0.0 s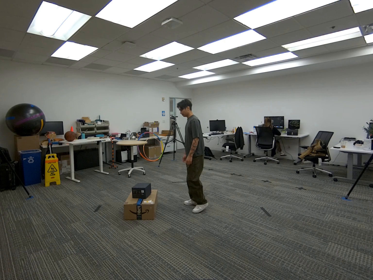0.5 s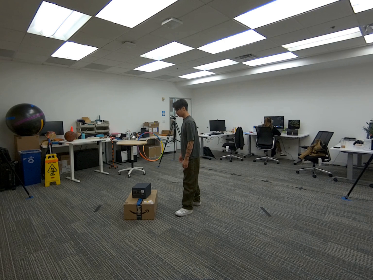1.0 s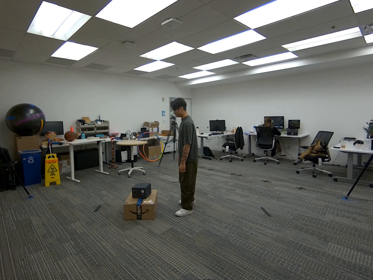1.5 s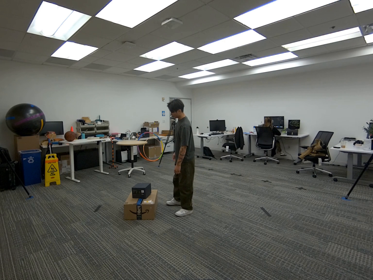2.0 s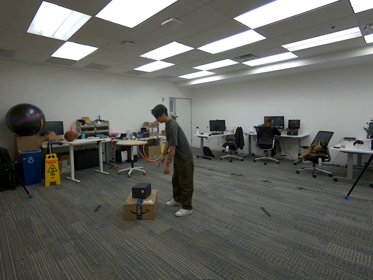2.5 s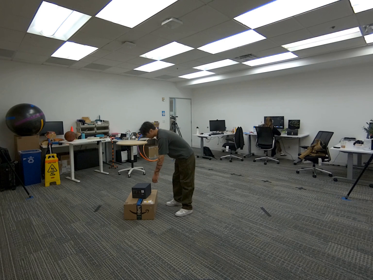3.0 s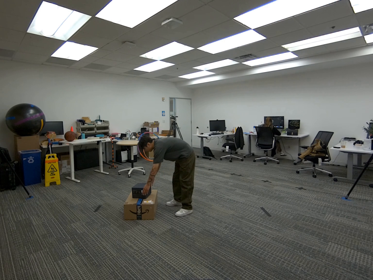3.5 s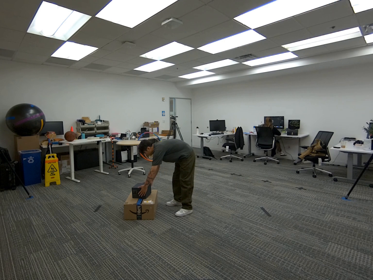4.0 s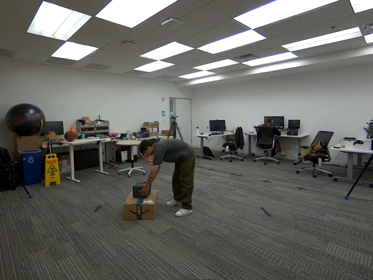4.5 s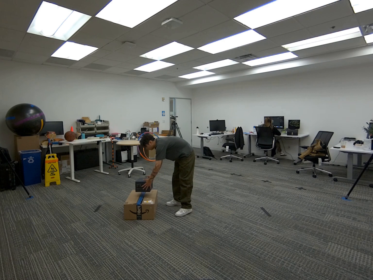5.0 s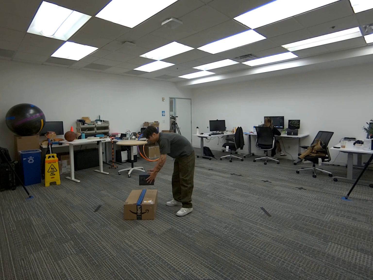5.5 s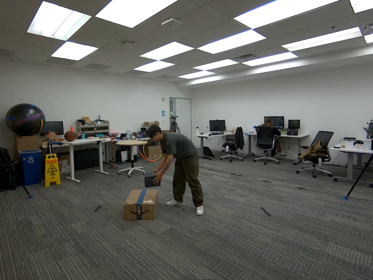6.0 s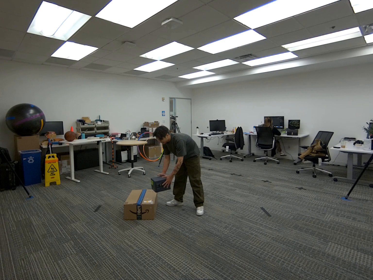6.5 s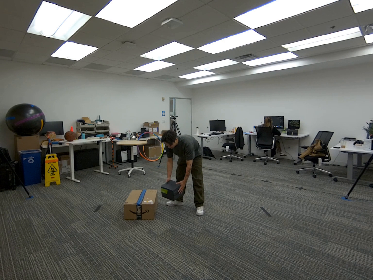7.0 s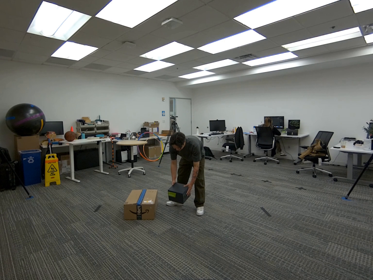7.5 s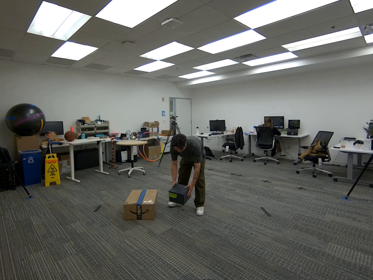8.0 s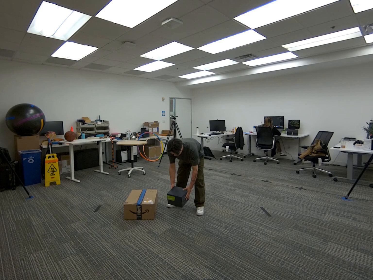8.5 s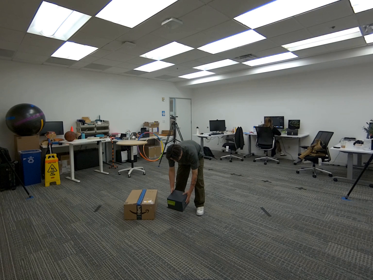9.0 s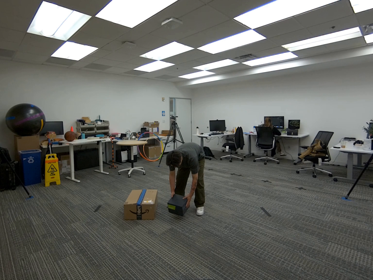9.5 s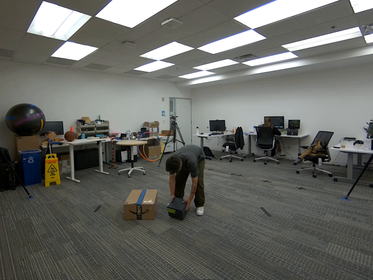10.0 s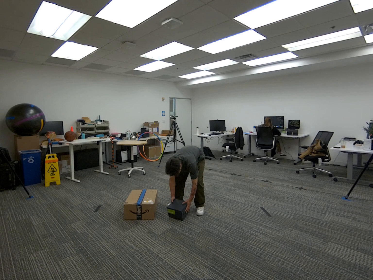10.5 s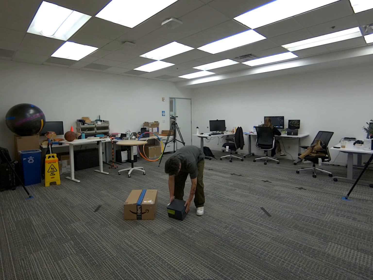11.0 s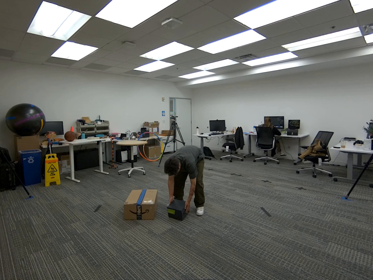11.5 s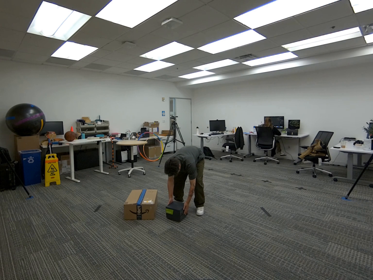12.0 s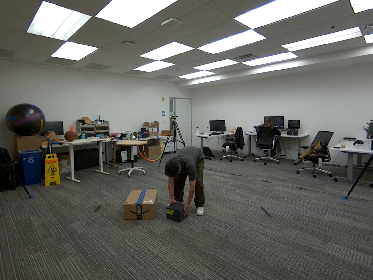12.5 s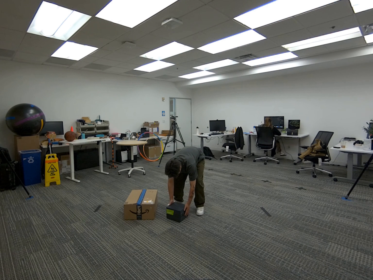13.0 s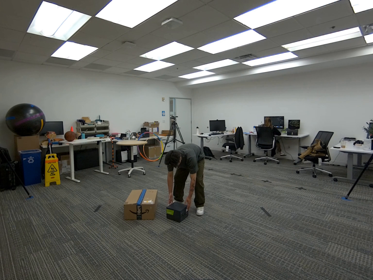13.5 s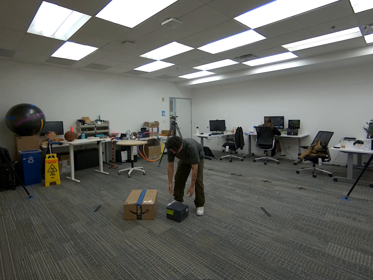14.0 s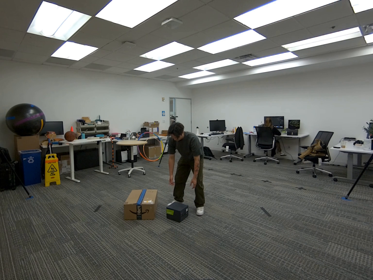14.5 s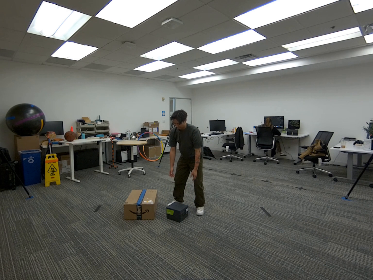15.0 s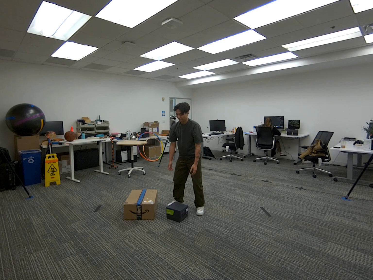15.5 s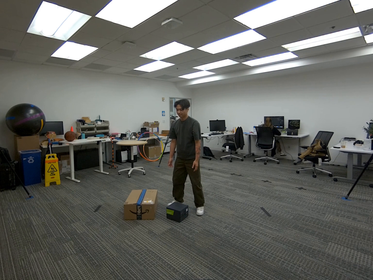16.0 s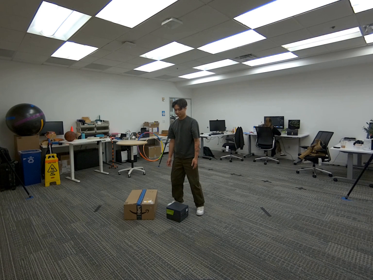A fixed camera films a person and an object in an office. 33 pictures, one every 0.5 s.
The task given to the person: Walk to the black square box from the big brown cardboard box, pick up the black square box with both hands, and place the black square box to the ground.
